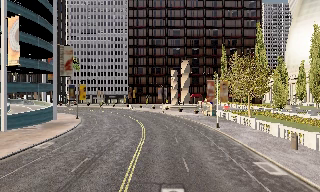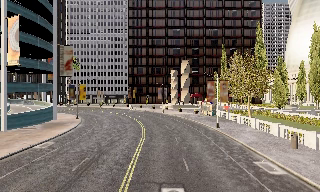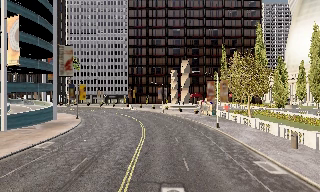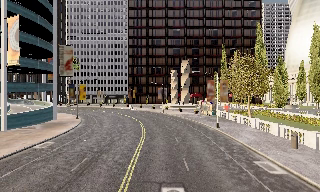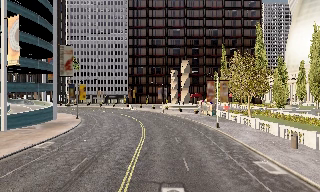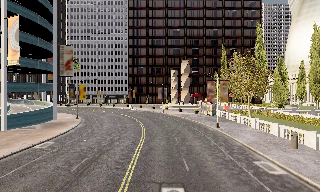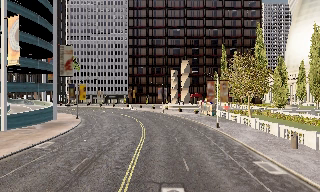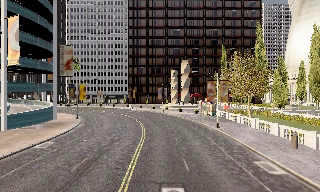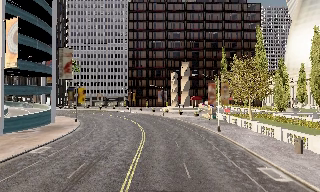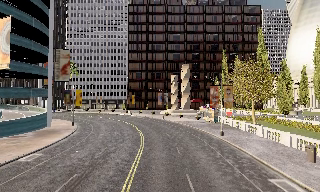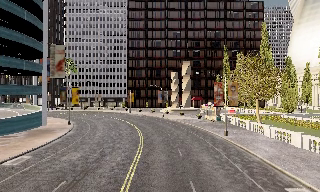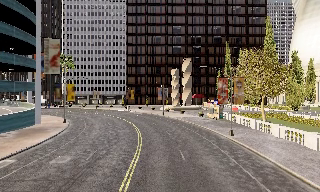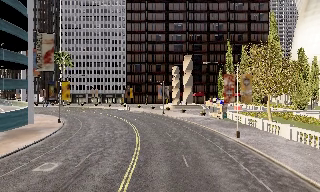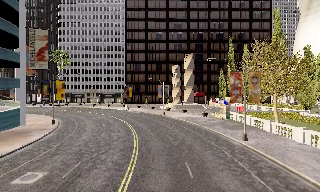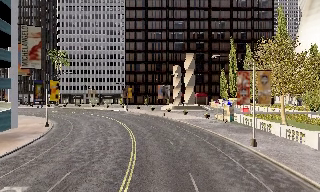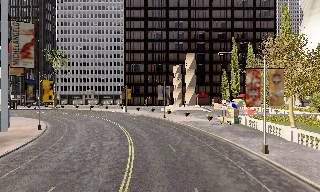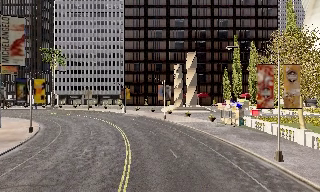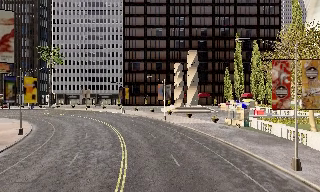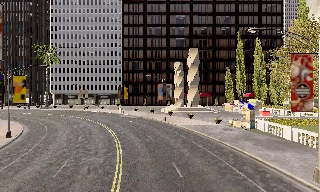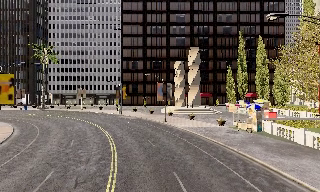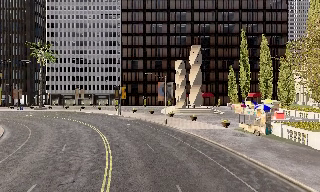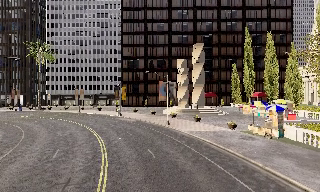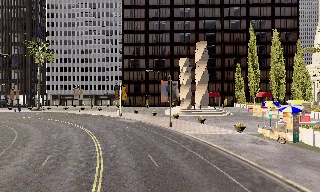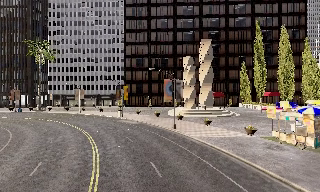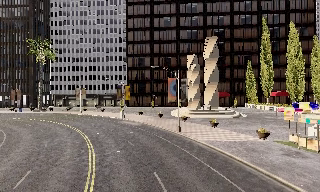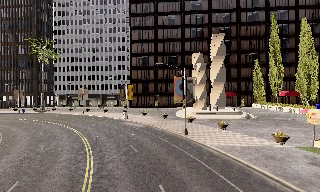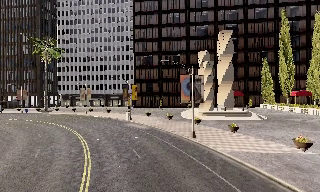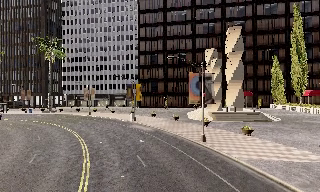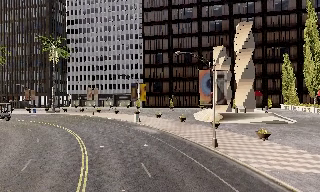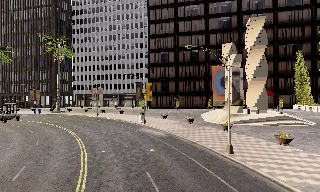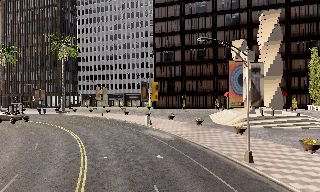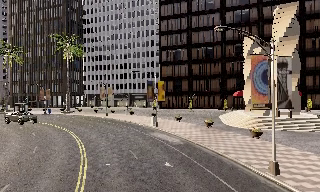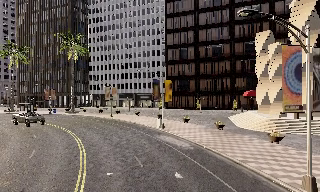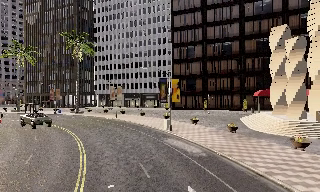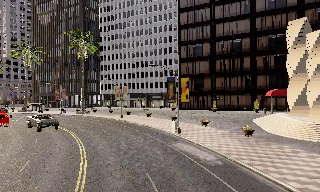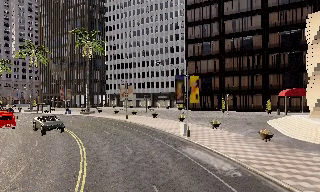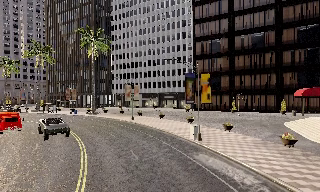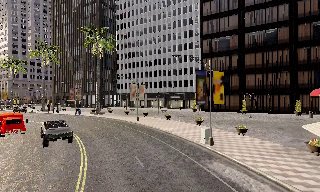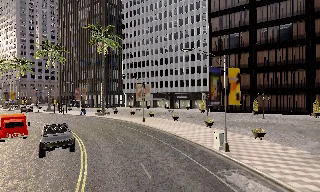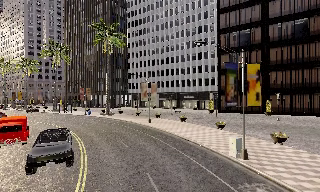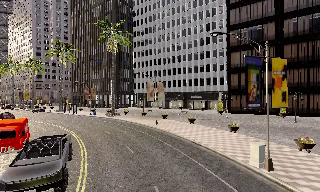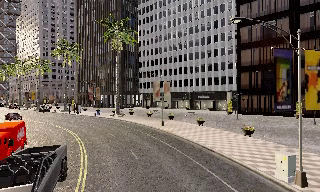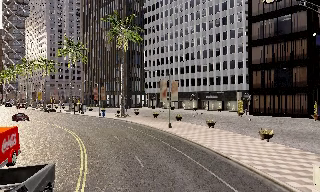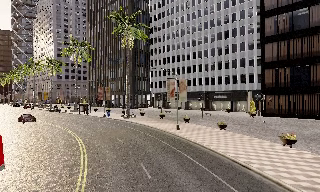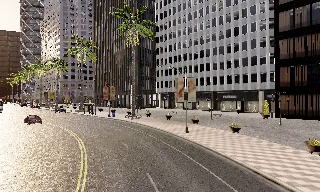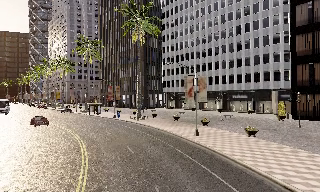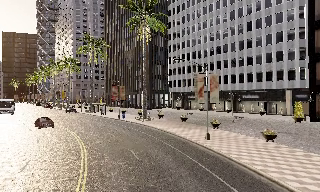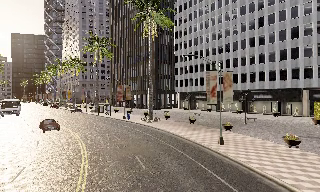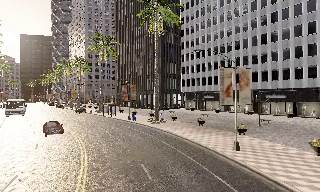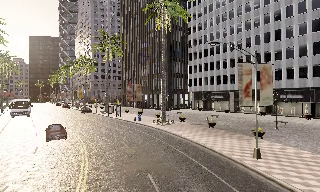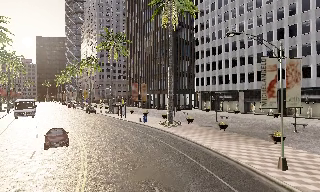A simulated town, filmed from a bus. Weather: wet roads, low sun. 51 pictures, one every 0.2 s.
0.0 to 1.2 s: The camera keeps its place and its aim.
1.2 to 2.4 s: The camera travels forward, about 6 m, so what stands in front looms larger. It gains speed.
2.4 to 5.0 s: The camera travels forward, about 18 m, so what stands in front looms larger.
5.0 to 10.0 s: The scene slides to the right, as the camera pans about 50 degrees to its left. It travels forward, about 35 m.
The film runs forward here.
